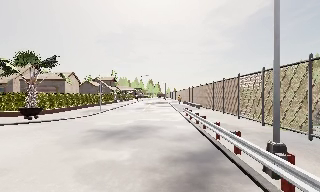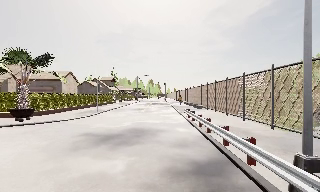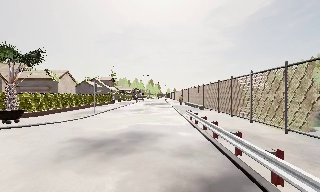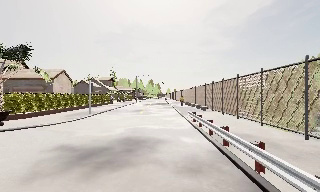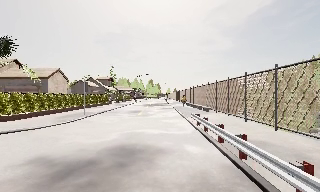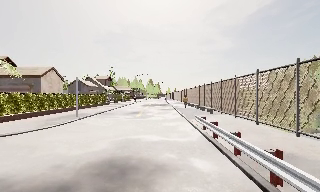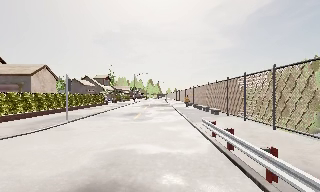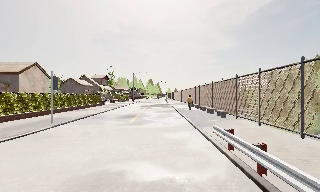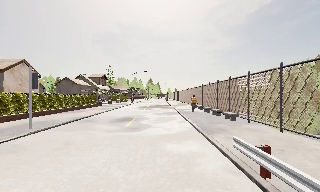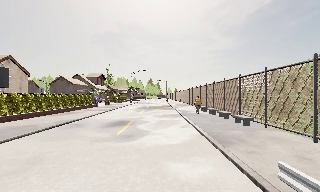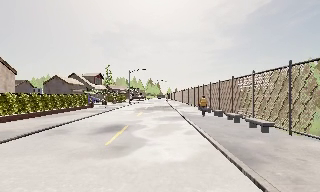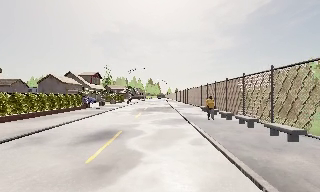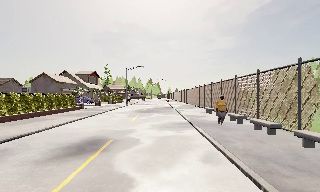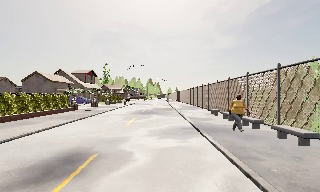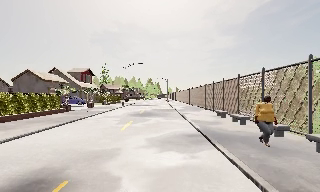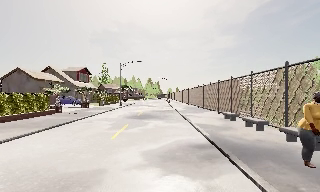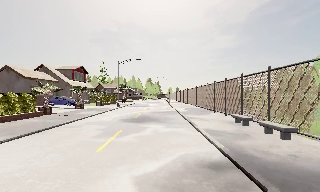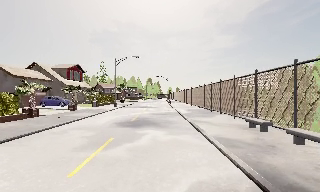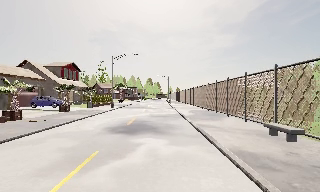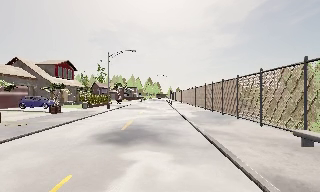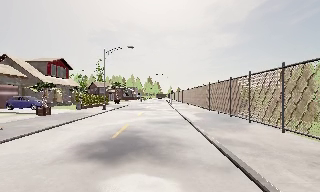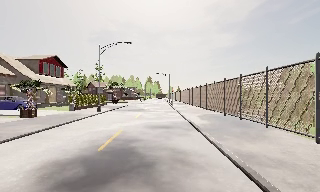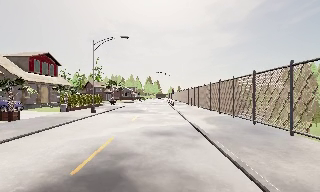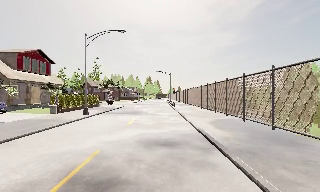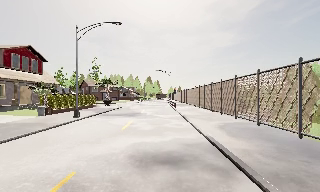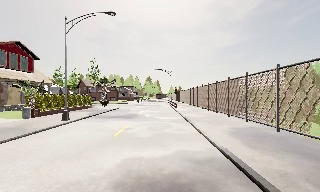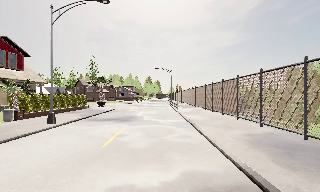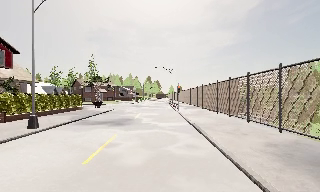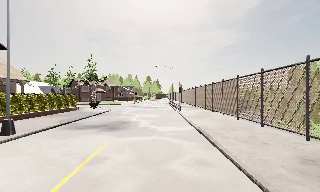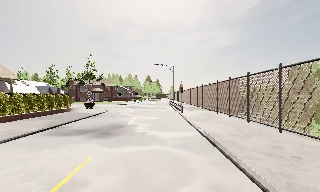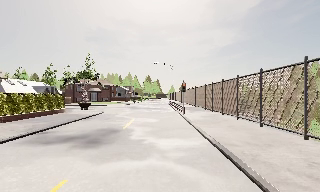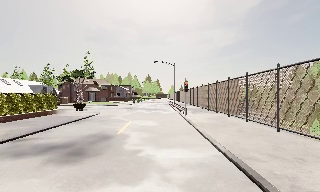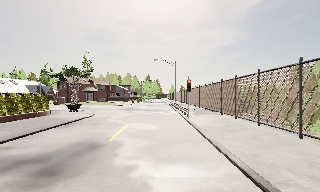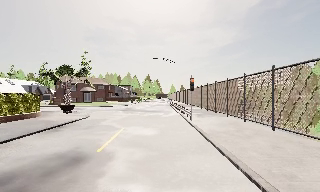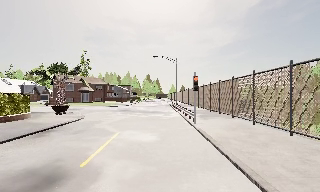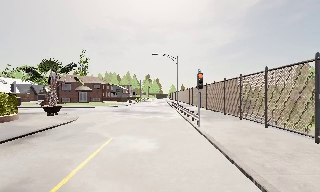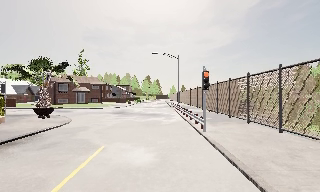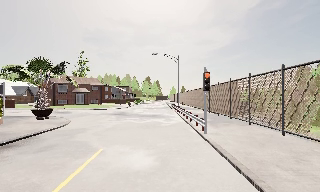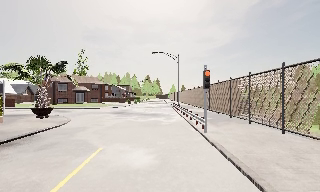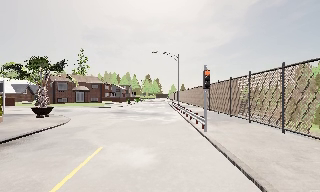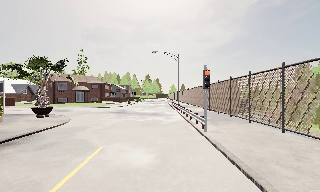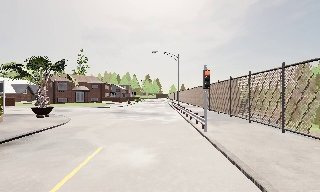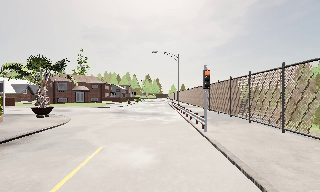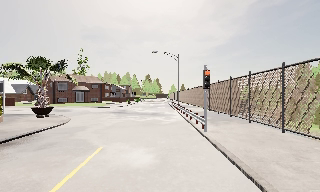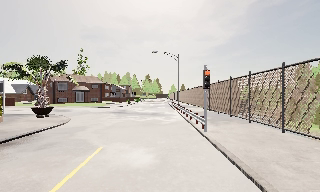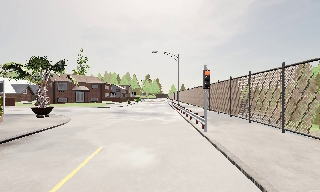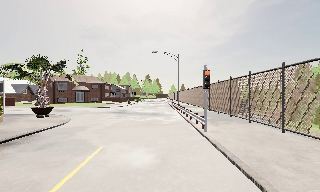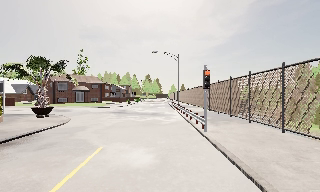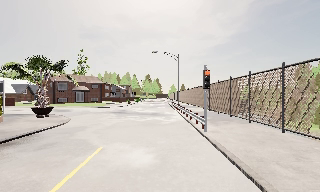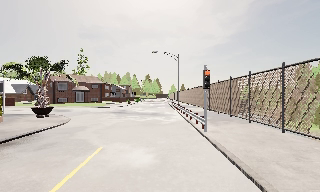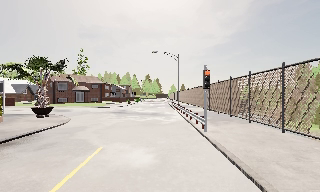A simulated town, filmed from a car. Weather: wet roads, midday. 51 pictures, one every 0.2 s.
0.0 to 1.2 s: The camera travels forward, about 6 m, so what stands in front looms larger. It gains speed.
1.2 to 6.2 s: The camera travels forward, about 40 m, so what stands in front looms larger.
6.2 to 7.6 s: The camera travels forward, about 6 m, so what stands in front looms larger. It loses speed.
7.6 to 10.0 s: The camera keeps its place and its aim.
The film runs forward here.
